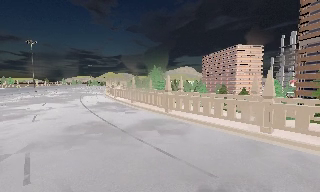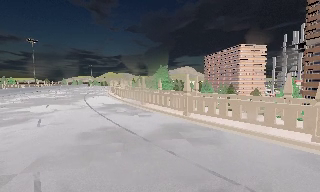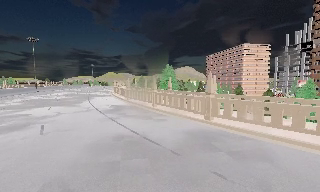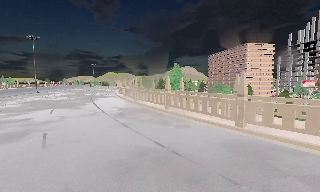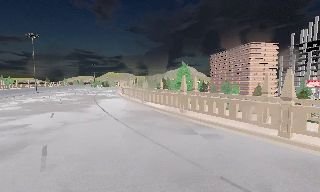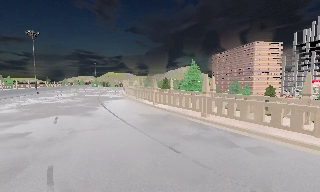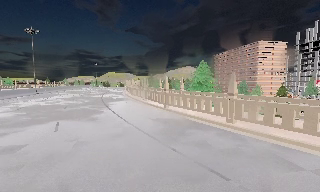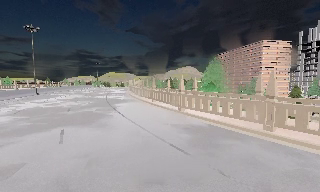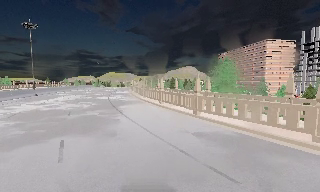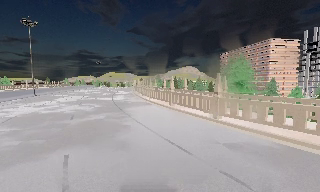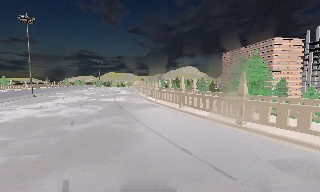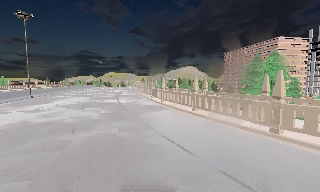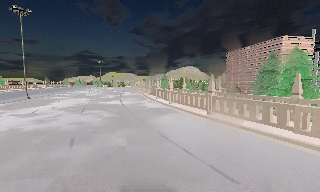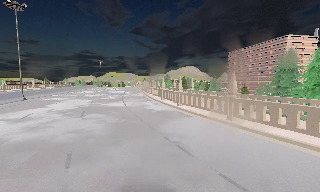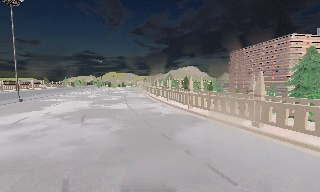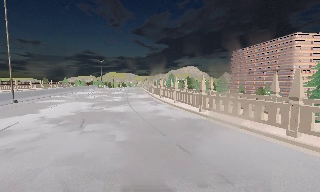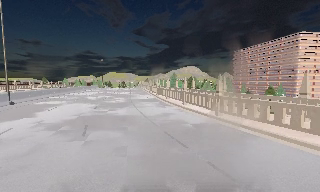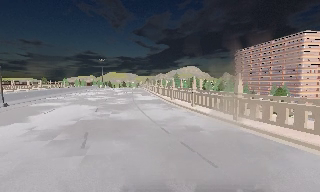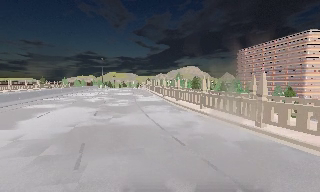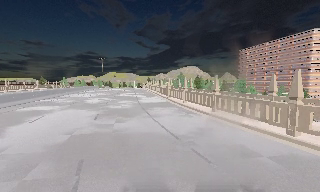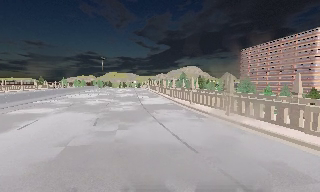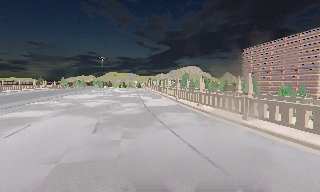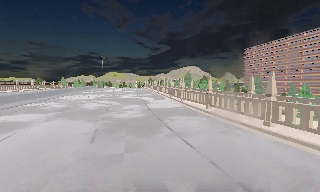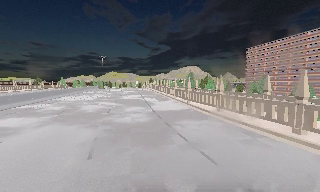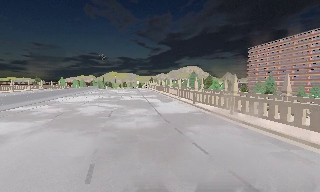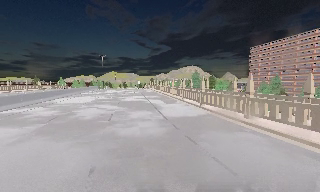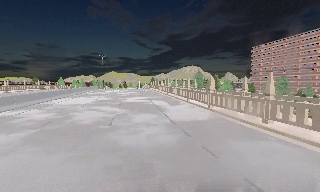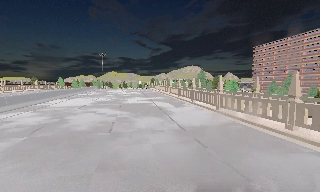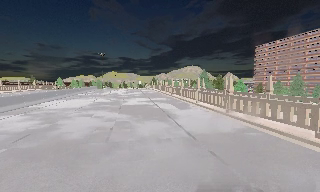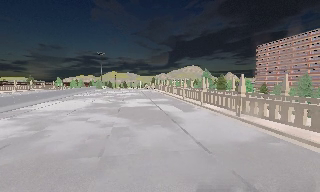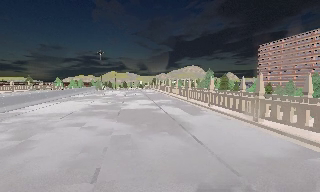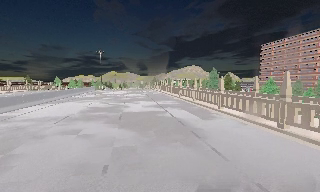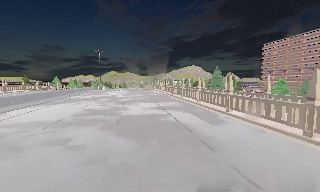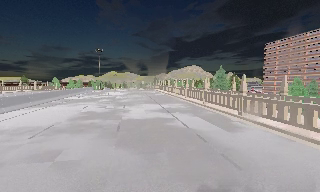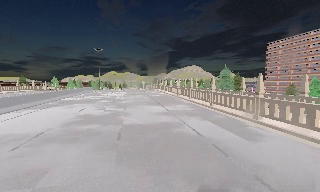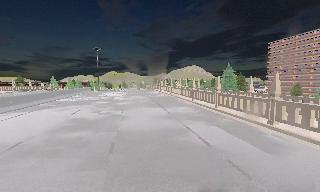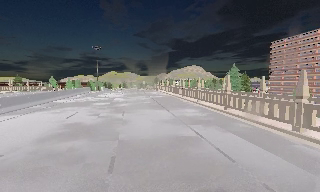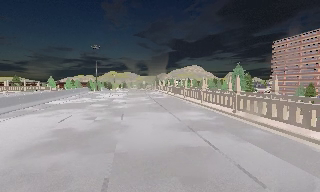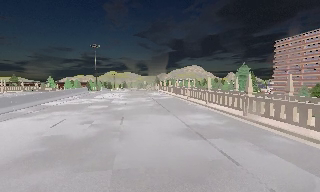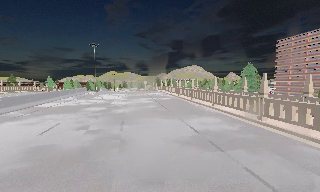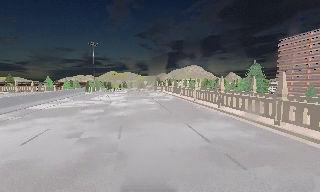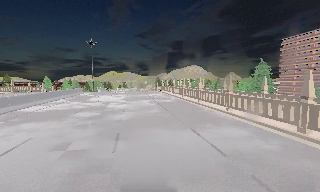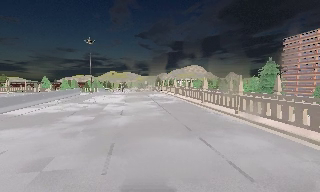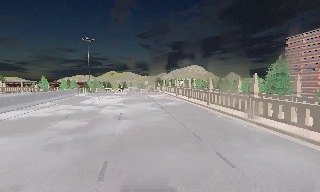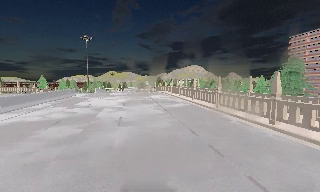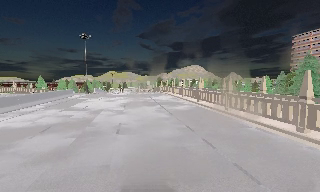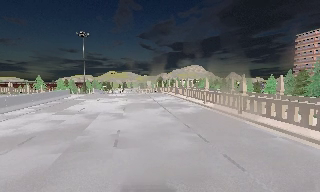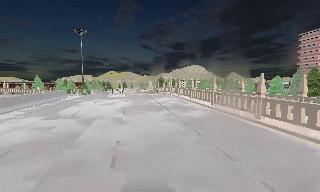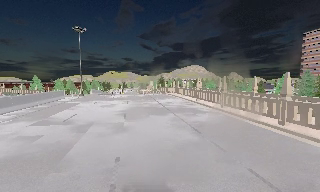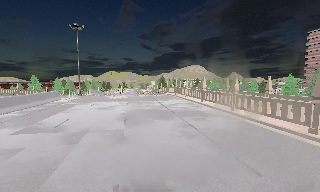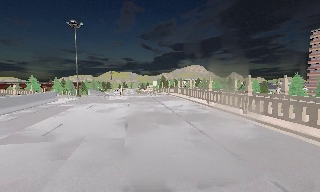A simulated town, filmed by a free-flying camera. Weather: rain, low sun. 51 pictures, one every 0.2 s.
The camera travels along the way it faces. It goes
forward.
0.0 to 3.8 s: The camera travels forward and to its left, about 30 m, so what stands in front looms larger.
3.8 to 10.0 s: The camera travels forward, about 40 m, so what stands in front looms larger.
The film runs forward here.
